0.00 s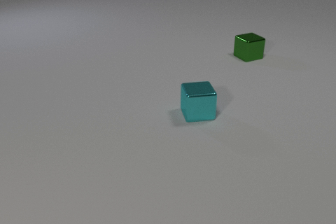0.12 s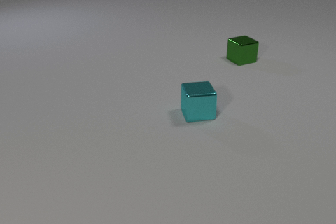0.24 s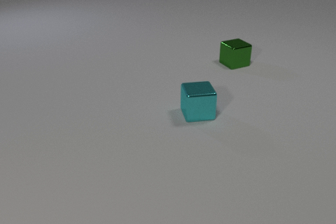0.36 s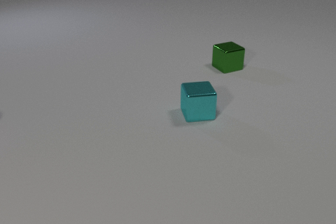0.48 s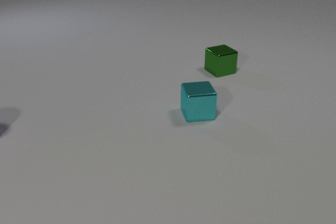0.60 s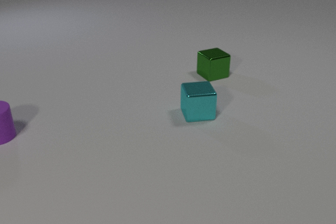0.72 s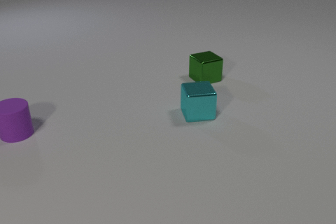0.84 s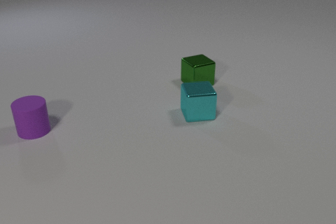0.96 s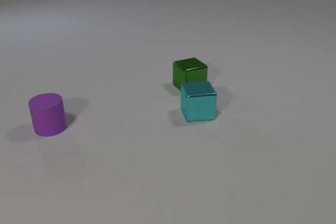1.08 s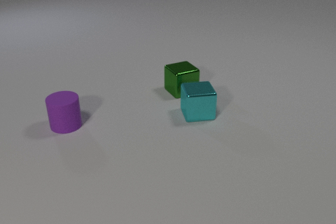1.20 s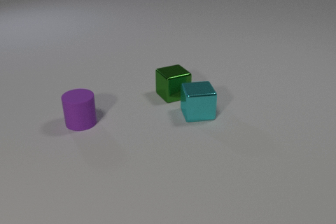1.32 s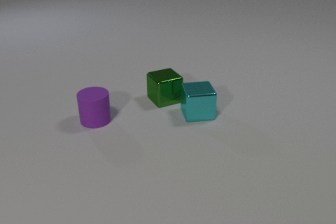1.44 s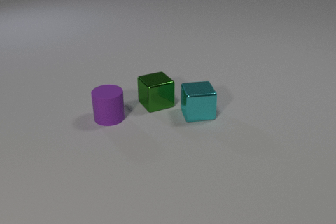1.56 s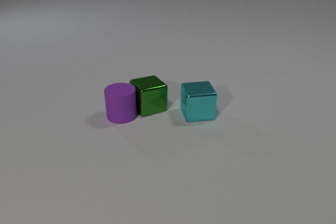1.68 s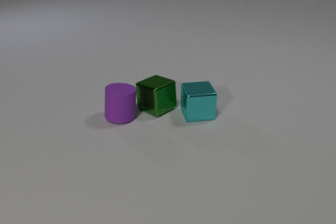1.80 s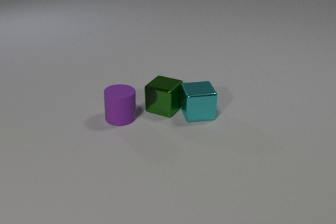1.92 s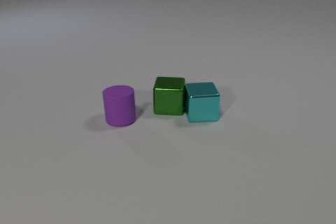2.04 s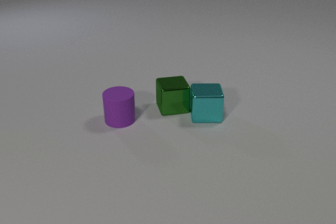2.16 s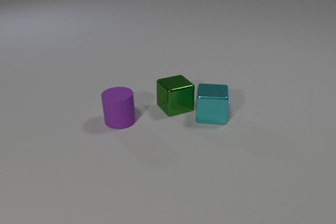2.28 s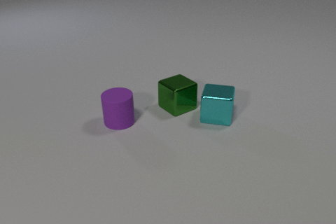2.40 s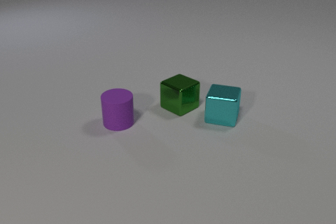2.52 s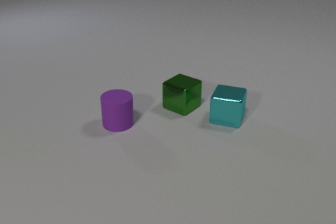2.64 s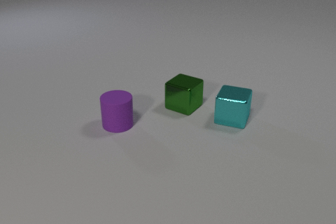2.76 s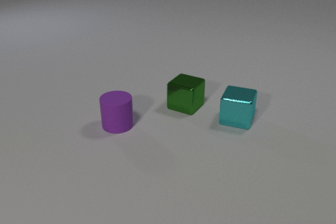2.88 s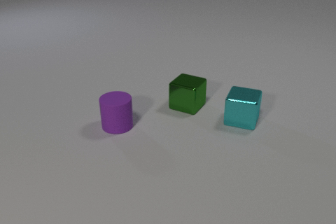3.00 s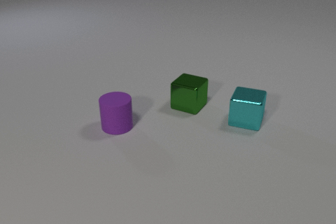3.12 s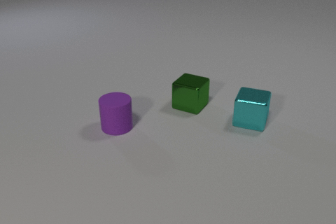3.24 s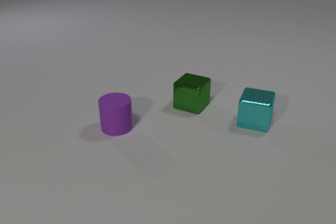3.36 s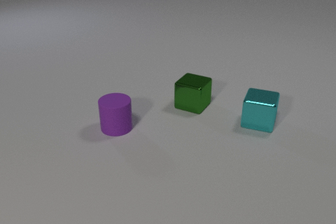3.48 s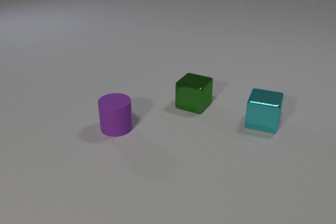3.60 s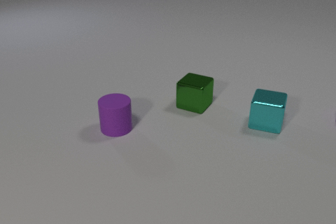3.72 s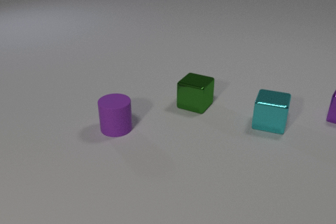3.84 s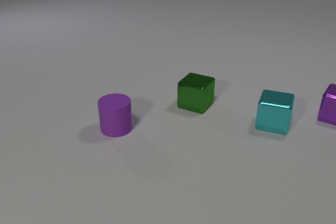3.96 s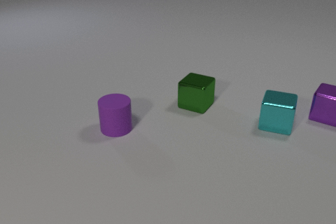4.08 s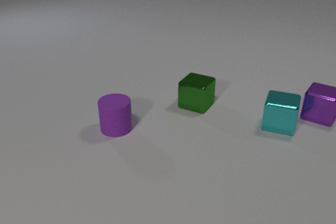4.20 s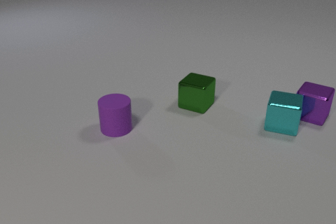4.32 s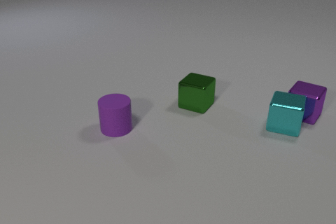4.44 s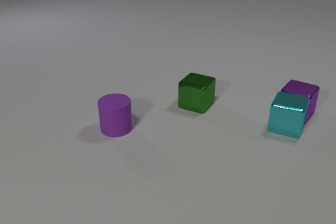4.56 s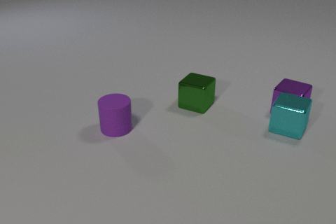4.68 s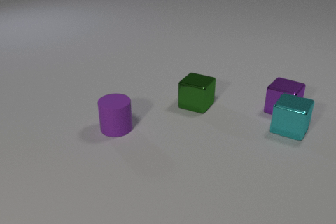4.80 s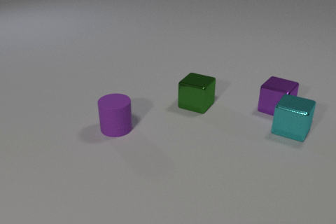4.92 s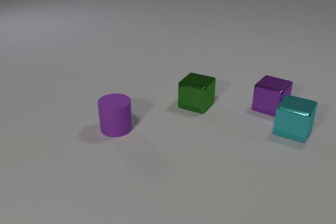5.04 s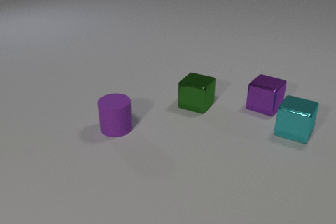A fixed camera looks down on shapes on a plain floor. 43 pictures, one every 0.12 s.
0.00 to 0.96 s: The purple rubber cylinder comes in at the left edge, slides to the right. The green metal cube slides toward the camera and to the left.
0.96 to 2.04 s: The purple rubber cylinder slides to the right. The green metal cube slides toward the camera, spins counterclockwise seen from above by about 75 degrees, its near face sliding to the right. The cyan metal cube slides to the right. The purple rubber cylinder and the green metal cube collide. The green metal cube and the cyan metal cube collide.
2.04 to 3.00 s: The purple rubber cylinder slides toward the camera. The green metal cube slides to the right, spins counterclockwise seen from above by about 45 degrees, its near face sliding to the right. The cyan metal cube slides to the right, spins clockwise seen from above by about 15 degrees, its near face sliding to the left.
3.00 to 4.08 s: The green metal cube slides to the right. The cyan metal cube slides to the right. The purple metal cube comes in at the right edge, slides to the left.
4.08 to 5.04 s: The cyan metal cube slides to the right and toward the camera. The purple metal cube slides to the left. The cyan metal cube and the purple metal cube collide.
What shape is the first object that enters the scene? cylinder.
Are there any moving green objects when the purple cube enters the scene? yes.
How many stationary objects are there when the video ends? 2.
